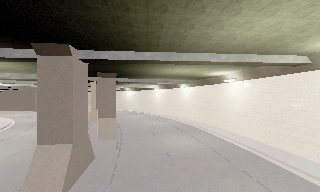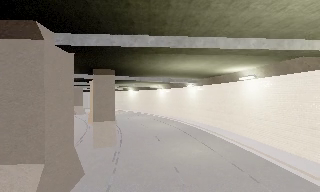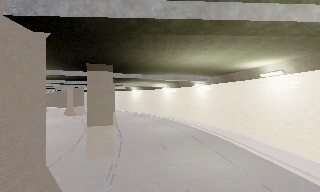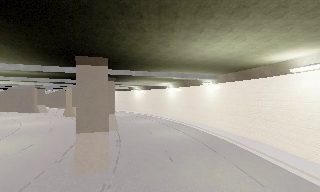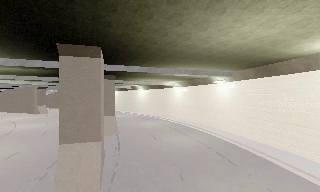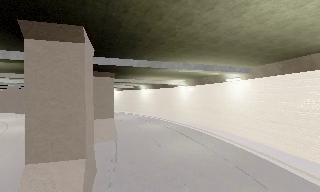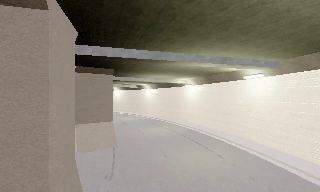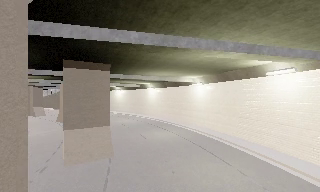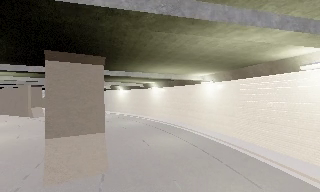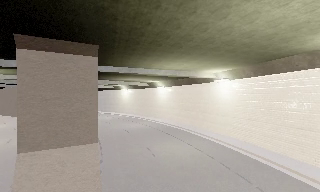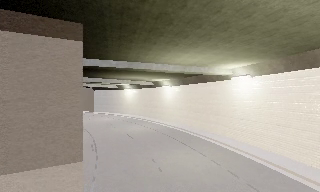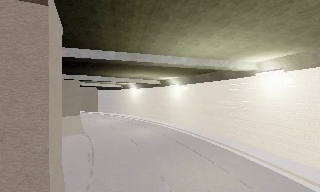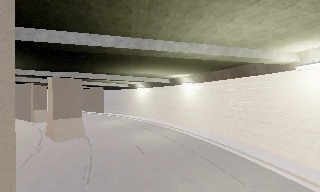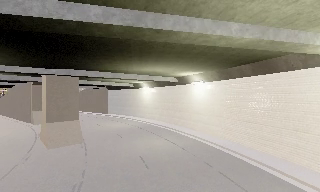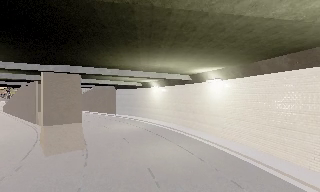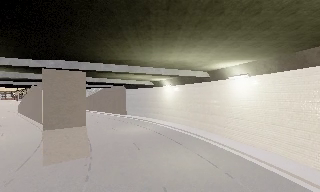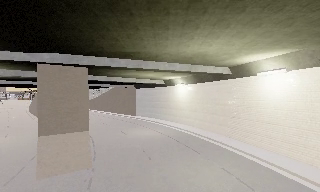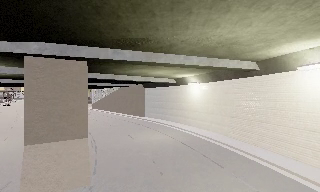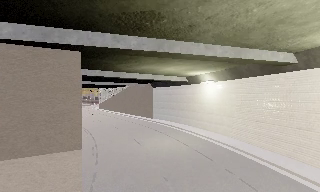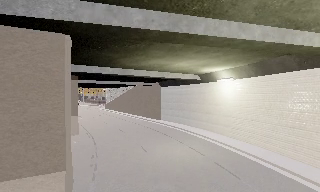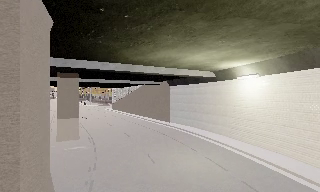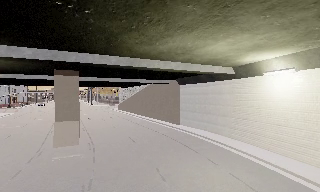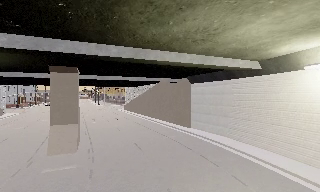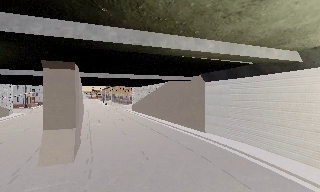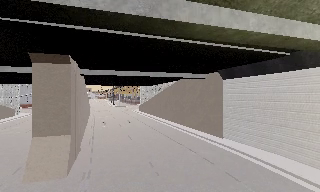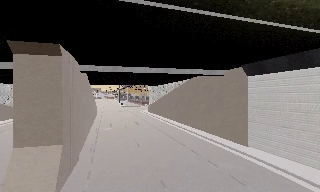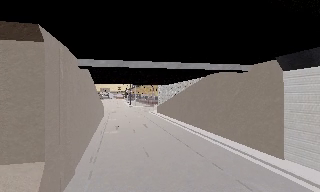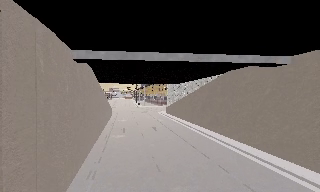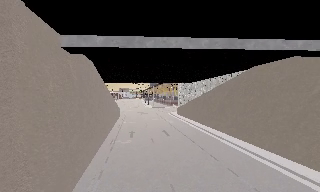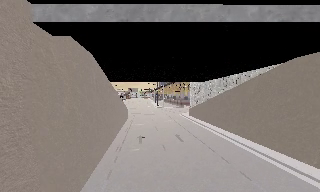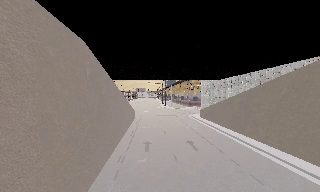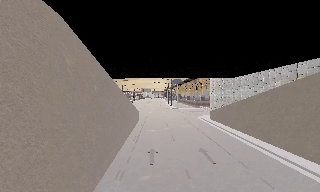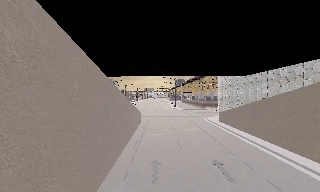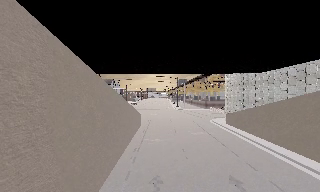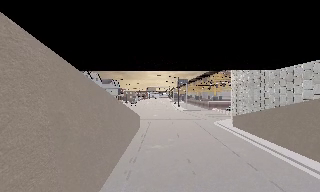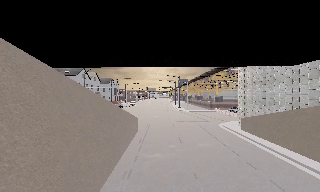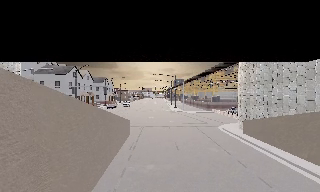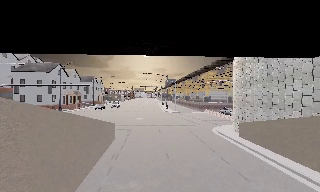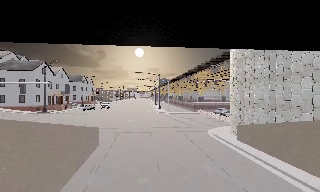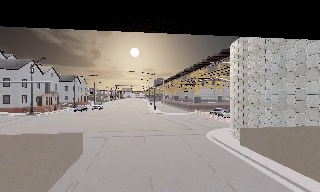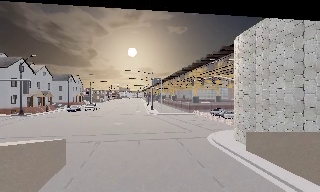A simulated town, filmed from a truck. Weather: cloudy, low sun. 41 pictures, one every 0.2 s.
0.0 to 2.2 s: The scene slides to the right, as the camera pans about 15 degrees to its left. It travels forward, about 25 m, so what stands in front looms larger.
2.2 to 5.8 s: The scene slides to the right, as the camera pans about 55 degrees to its left. It travels forward, about 35 m.
5.8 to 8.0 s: The camera travels forward, about 20 m, so what stands in front looms larger.
The film runs forward here.
